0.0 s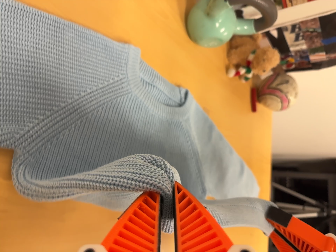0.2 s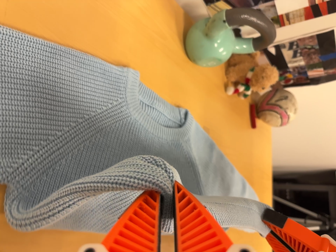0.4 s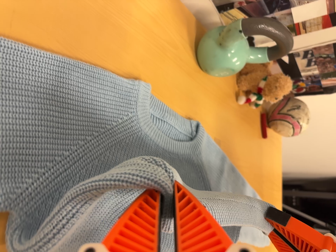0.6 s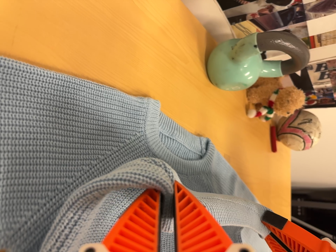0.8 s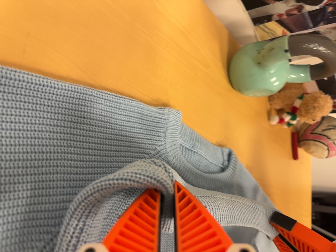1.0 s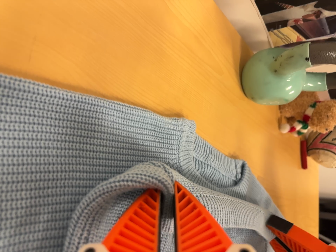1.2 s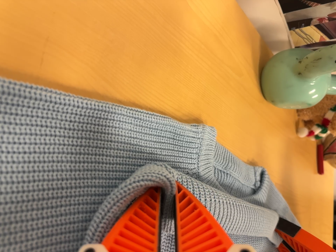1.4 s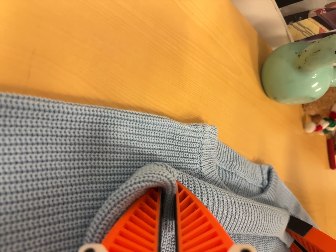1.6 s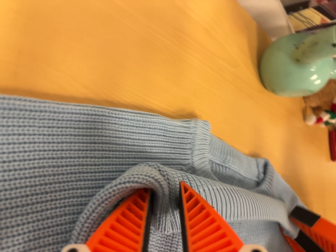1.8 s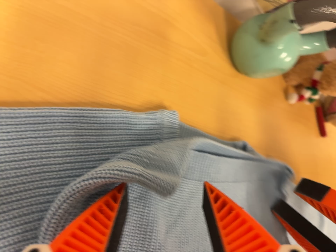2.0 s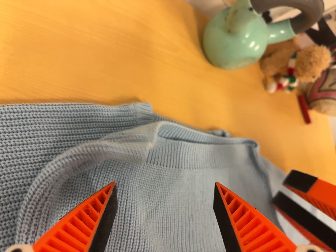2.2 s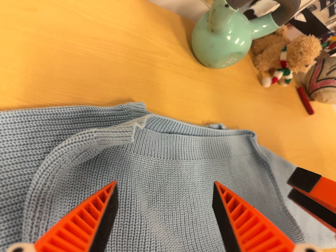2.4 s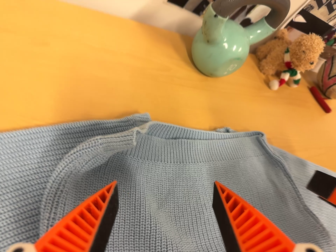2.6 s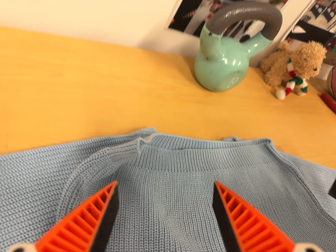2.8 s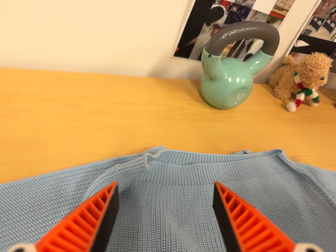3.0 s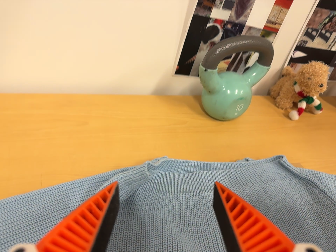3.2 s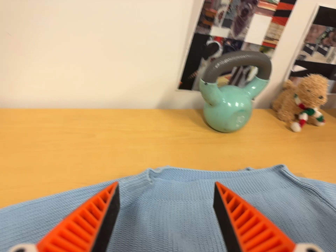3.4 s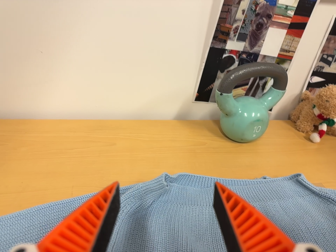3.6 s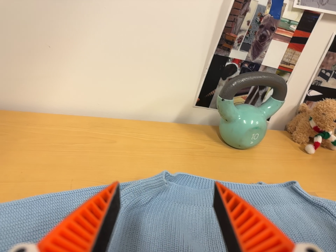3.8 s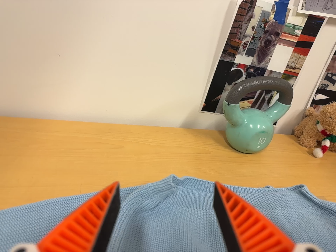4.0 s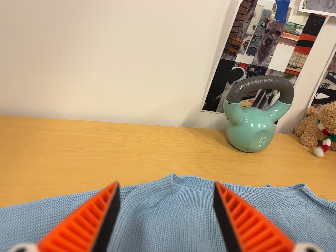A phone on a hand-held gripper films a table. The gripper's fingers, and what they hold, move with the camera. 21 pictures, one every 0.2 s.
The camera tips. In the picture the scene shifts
downward.
0.0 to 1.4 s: The camera travels forward, toward the top of its view and to its left, about 18 cm, so what stands in front looms larger.
1.4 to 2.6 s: The camera pans to its left by about 15 degrees. It travels to its right, toward the bottom of its view and backward, about 20 cm. Its aim tips toward the top of its view by about 15 degrees. It rolls about its line of sight by about 30 degrees, and the scene rotates counterclockwise.
2.6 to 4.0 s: The camera pans to its left by about 15 degrees. It travels backward, toward the bottom of its view and to its right, about 12 cm, so what stands in front gets smaller. Its aim tips toward the top of its view by about 25 degrees, and the scene shifts downward.
The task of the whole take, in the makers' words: fold up.
The film runs forward here.
